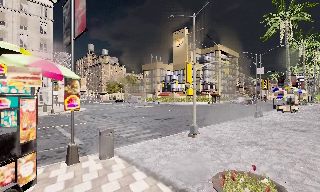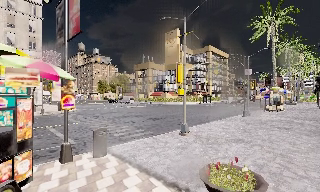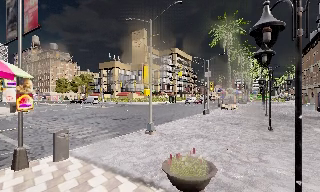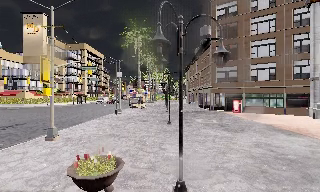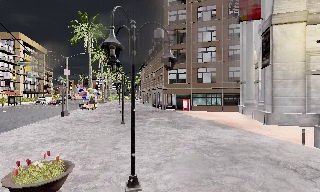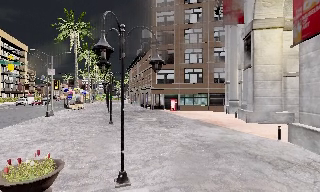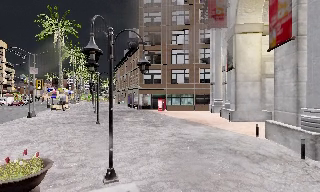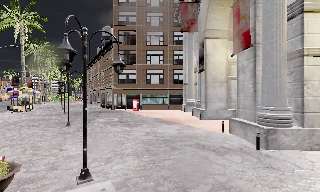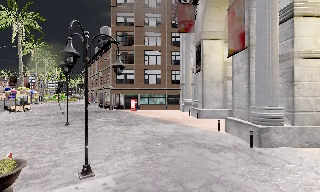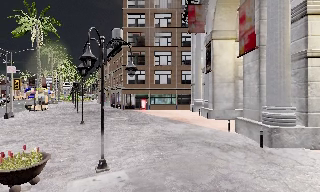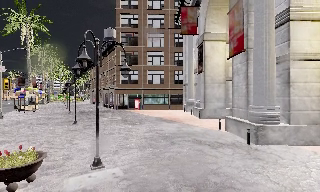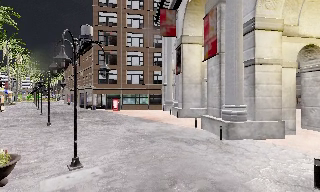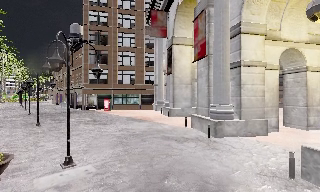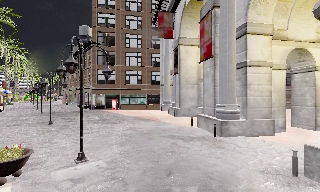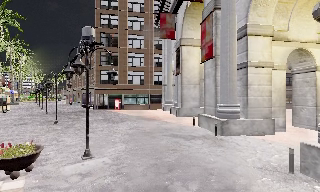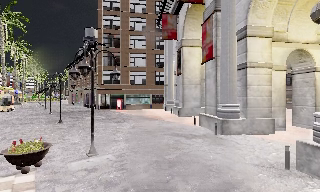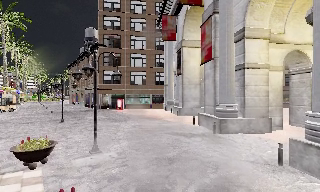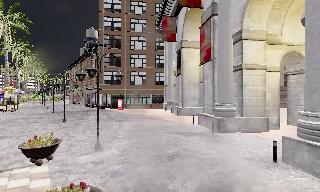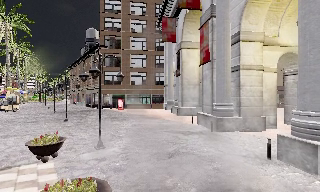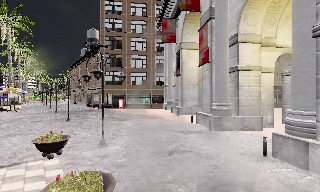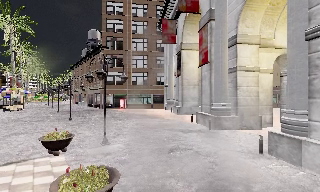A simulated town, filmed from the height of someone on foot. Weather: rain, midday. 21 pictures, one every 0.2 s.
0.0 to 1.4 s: The camera pans to its right, which is clockwise from overhead, by about 80 degrees. It travels backward, about 2 m.
1.4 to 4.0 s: The camera travels backward, about 4 m, so what stands in front gets smaller.
The film runs backward here.
